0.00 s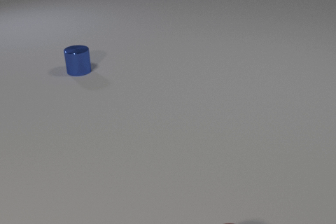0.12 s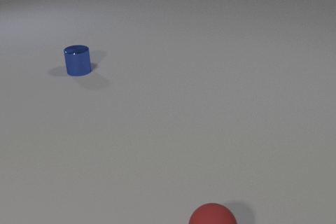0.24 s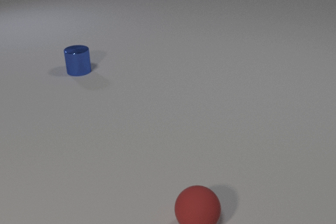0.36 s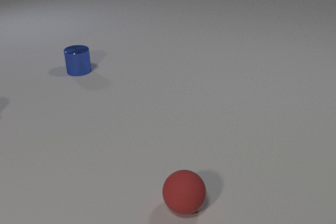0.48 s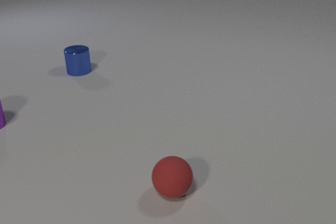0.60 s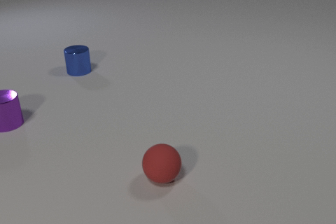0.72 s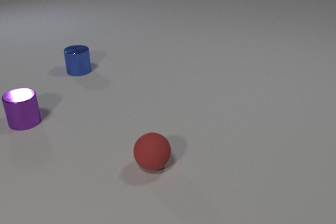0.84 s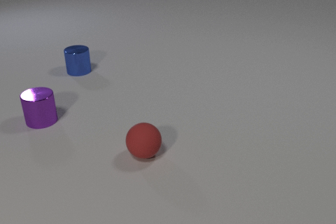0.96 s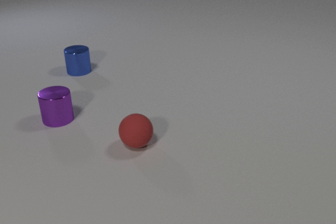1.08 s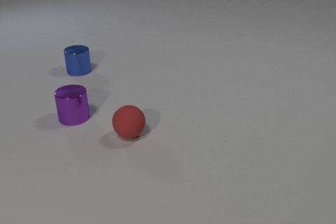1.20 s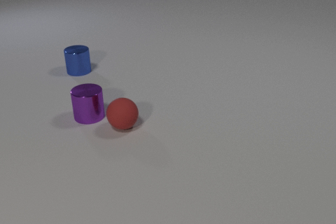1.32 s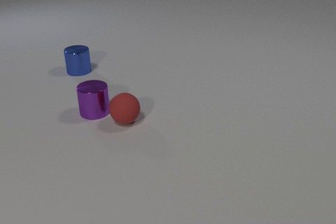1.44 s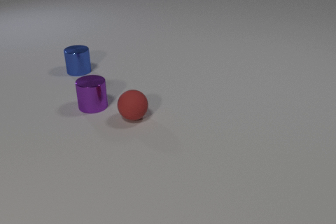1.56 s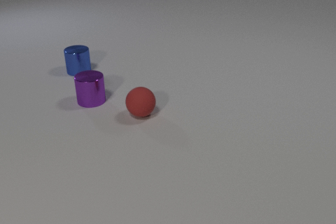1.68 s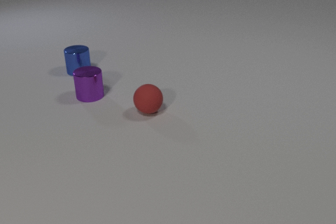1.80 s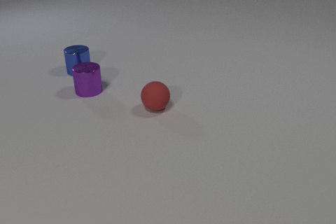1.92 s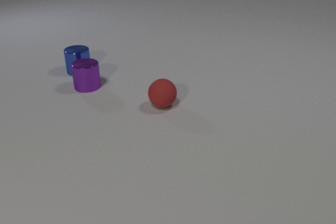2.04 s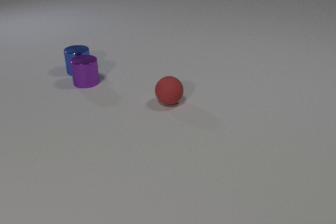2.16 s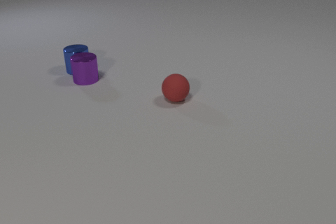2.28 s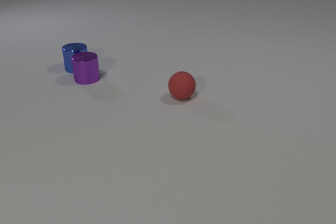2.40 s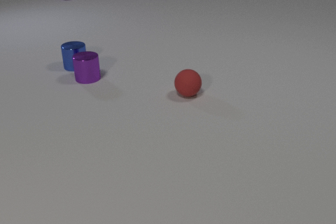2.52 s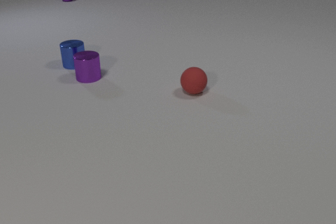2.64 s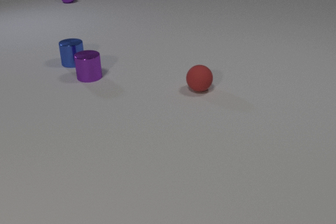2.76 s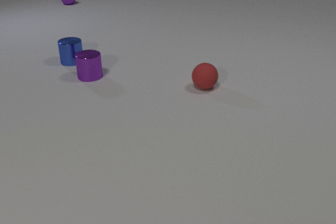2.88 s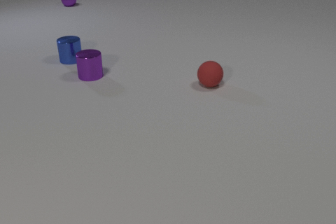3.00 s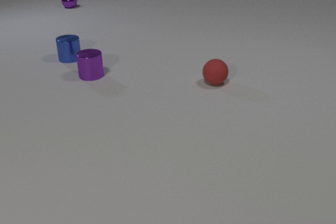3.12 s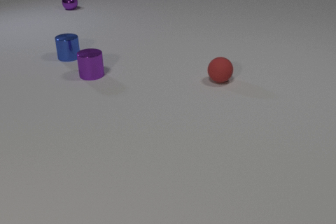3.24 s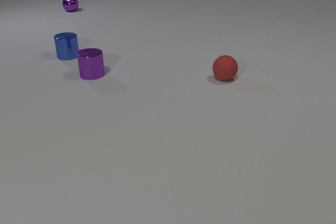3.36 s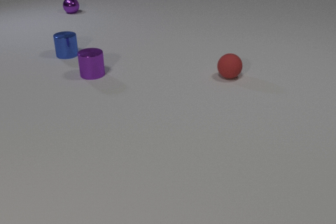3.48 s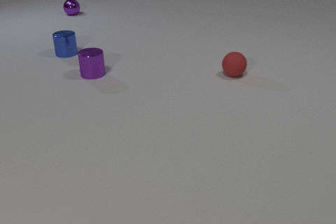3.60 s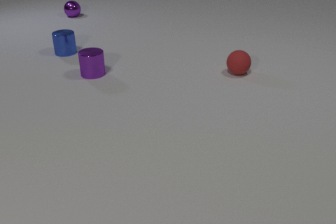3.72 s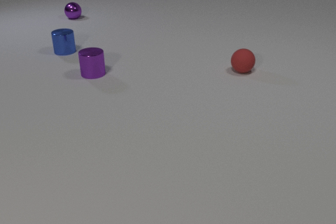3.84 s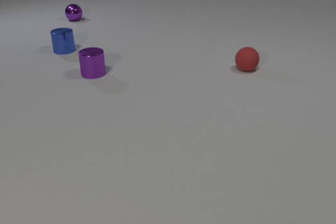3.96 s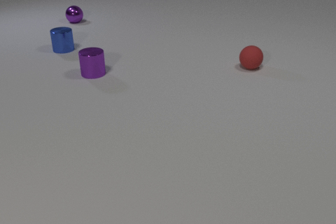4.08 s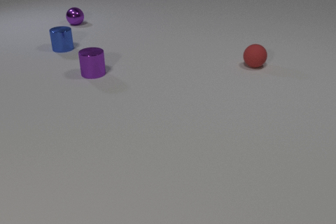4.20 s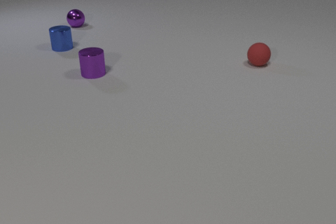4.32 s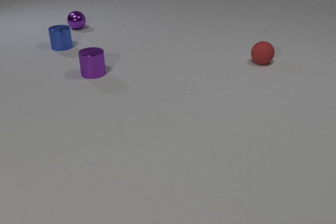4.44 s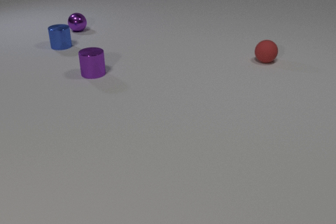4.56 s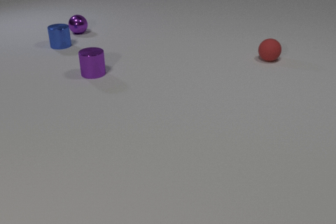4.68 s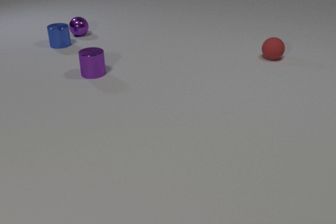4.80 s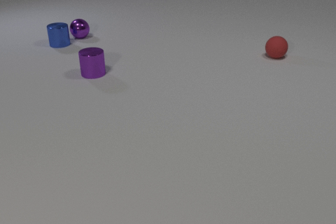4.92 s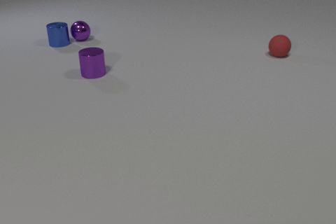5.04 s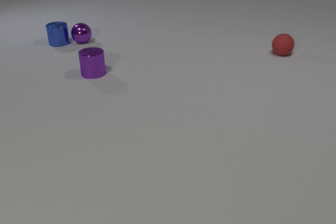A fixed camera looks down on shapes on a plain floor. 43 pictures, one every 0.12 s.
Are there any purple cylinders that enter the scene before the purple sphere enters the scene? yes.
How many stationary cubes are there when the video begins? 0.
What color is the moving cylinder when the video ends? blue.
0.00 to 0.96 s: The purple metal cylinder comes in at the left edge, slides to the right. The red rubber sphere rolls away from the camera and to the left.
0.96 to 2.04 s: The purple metal cylinder slides away from the camera. The red rubber sphere rolls away from the camera and to the right. The purple metal cylinder and the red rubber sphere collide.
2.04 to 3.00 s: The purple metal cylinder slides away from the camera. The red rubber sphere rolls away from the camera and to the right. The blue metal cylinder slides away from the camera. The purple metal sphere comes in at the top edge, rolls toward the camera. The purple metal cylinder and the blue metal cylinder collide.
3.00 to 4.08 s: The red rubber sphere rolls away from the camera and to the right. The blue metal cylinder slides away from the camera. The purple metal sphere rolls toward the camera.
4.08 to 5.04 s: The red rubber sphere rolls away from the camera and to the right. The blue metal cylinder slides away from the camera. The purple metal sphere rolls toward the camera.
